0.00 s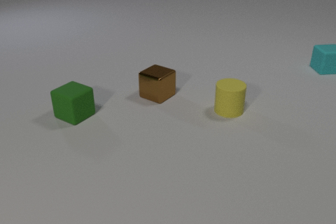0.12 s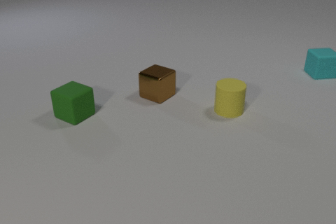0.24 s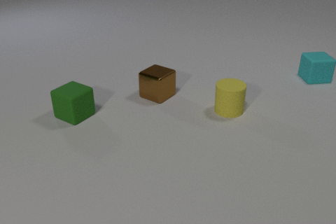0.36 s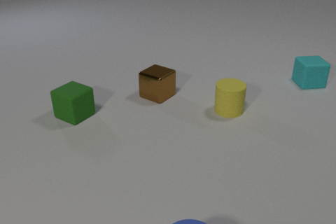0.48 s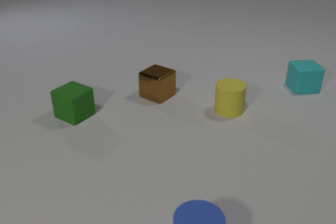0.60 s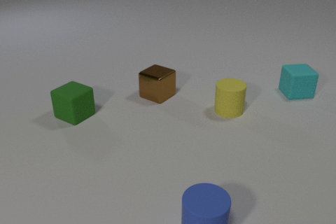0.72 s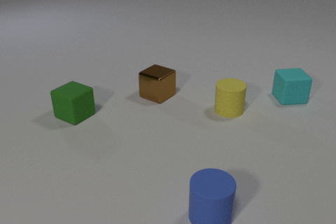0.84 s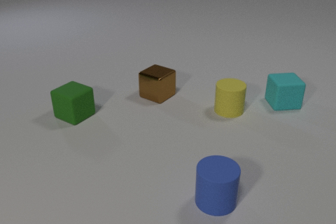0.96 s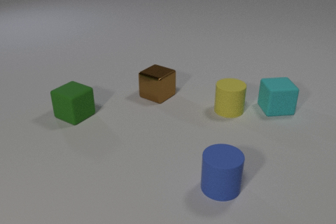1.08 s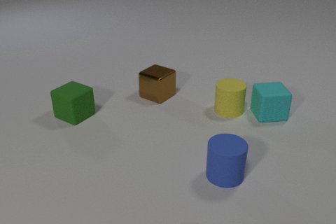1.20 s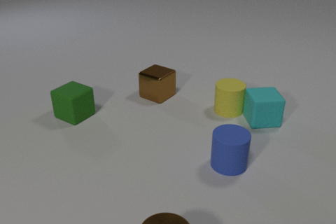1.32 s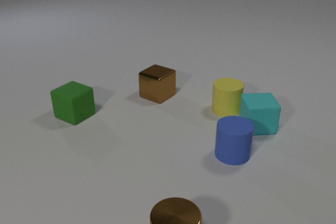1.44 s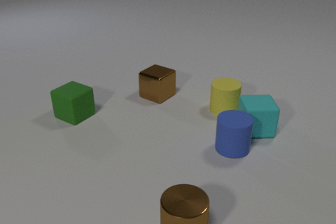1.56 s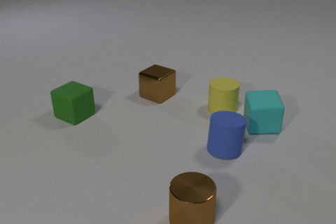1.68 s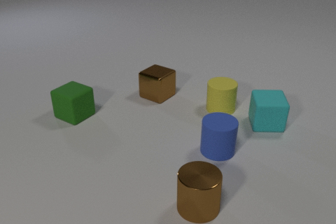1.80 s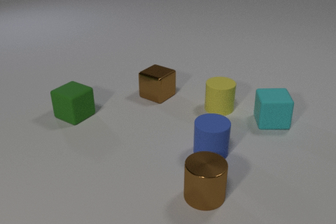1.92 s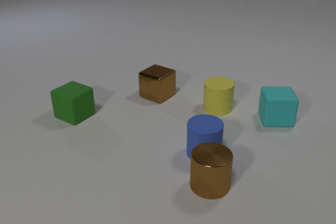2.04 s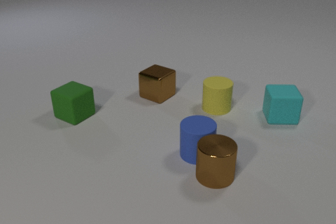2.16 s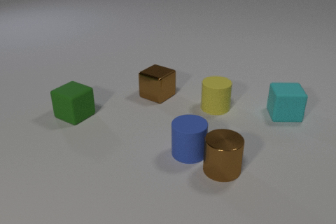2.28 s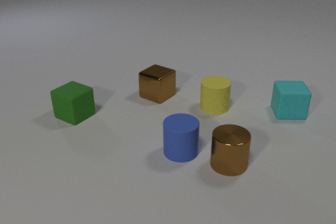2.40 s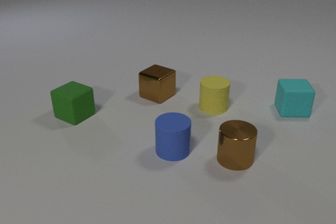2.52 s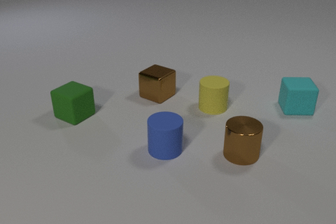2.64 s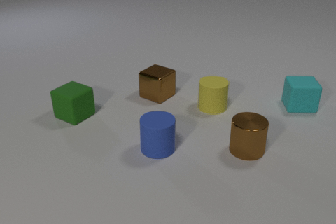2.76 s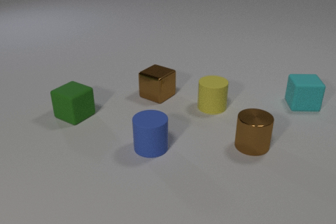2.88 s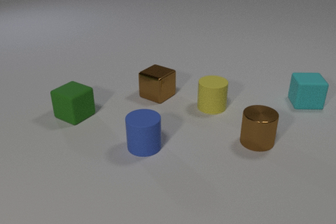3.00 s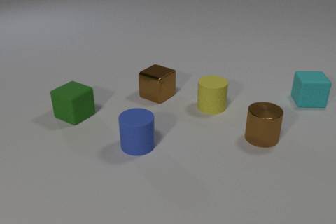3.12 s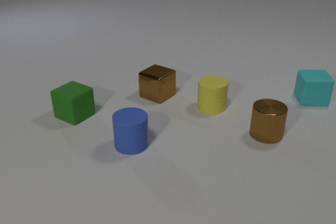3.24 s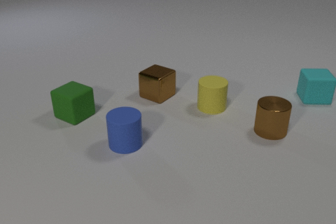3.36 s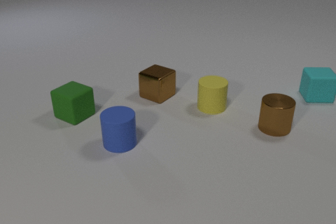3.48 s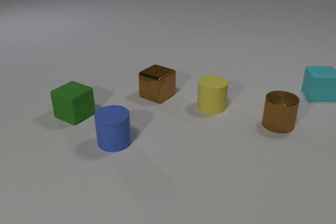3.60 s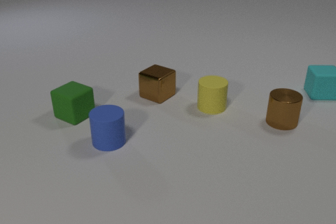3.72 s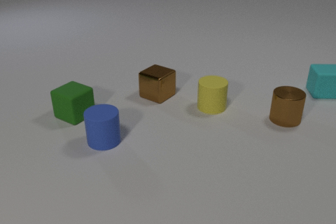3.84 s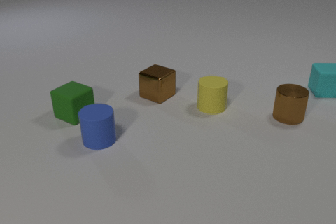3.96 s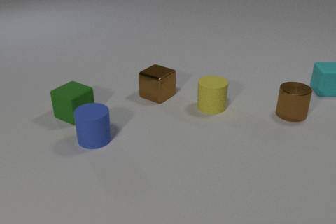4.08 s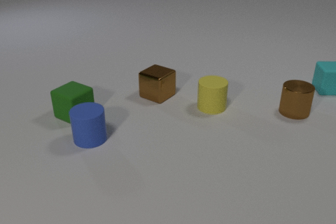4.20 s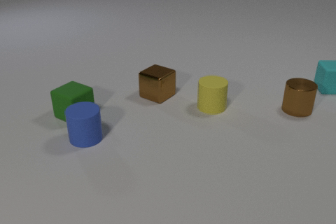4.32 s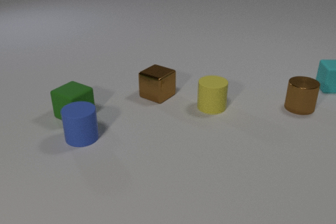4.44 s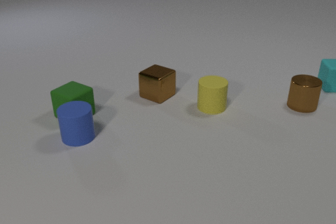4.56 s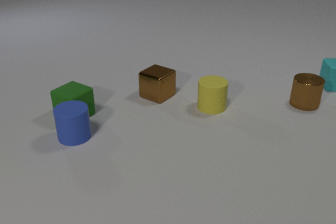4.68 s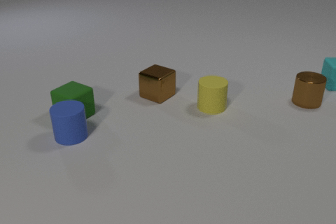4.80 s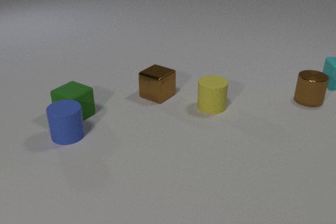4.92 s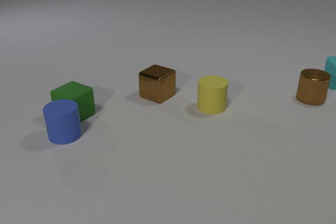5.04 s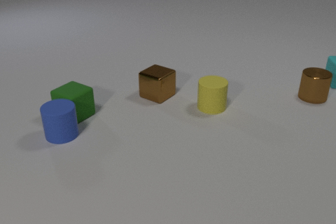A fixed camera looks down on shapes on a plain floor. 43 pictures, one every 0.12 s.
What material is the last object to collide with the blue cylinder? metal.
What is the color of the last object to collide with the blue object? brown.
How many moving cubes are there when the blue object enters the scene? 1.
0.00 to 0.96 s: The blue rubber cylinder comes in at the bottom edge, slides away from the camera. The cyan rubber cube slides toward the camera and to the left.
0.96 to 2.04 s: The blue rubber cylinder slides away from the camera and to the left. The cyan rubber cube slides toward the camera. The brown metal cylinder comes in at the bottom edge, slides away from the camera. The yellow rubber cylinder slides to the left. The cyan rubber cube and the yellow rubber cylinder collide. The blue rubber cylinder and the cyan rubber cube collide. The blue rubber cylinder and the brown metal cylinder collide.
2.04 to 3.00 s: The blue rubber cylinder slides to the left. The cyan rubber cube slides away from the camera and to the right. The brown metal cylinder slides away from the camera and to the right.
3.00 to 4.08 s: The blue rubber cylinder slides to the left. The cyan rubber cube slides away from the camera and to the right. The brown metal cylinder slides away from the camera and to the right.
4.08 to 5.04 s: The blue rubber cylinder slides to the left and away from the camera. The cyan rubber cube slides away from the camera and to the right. The brown metal cylinder slides away from the camera and to the right.
